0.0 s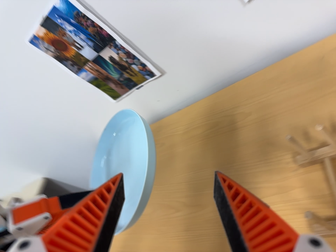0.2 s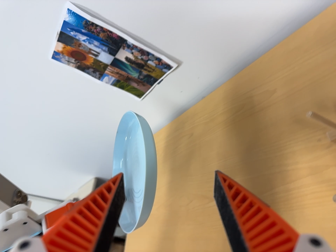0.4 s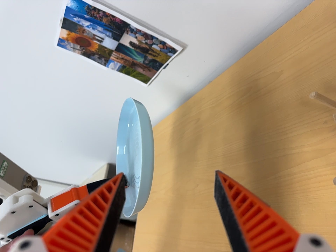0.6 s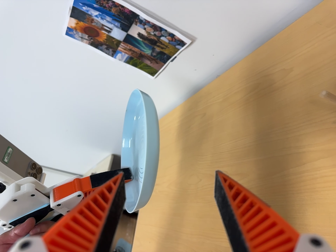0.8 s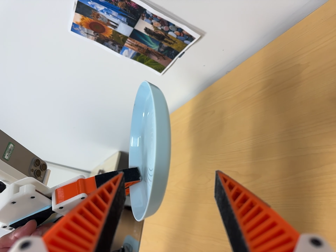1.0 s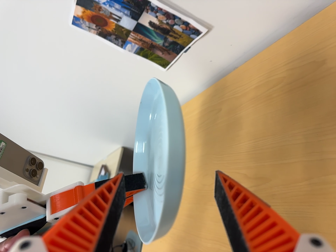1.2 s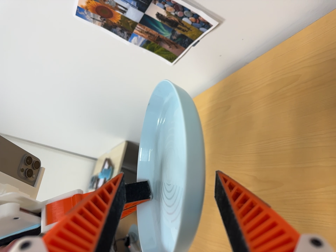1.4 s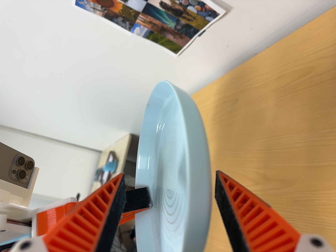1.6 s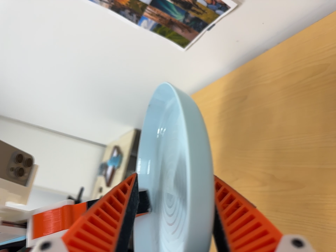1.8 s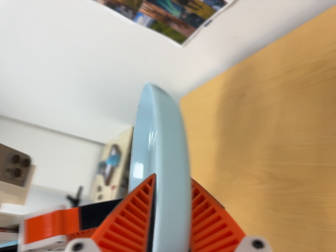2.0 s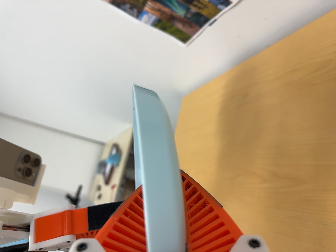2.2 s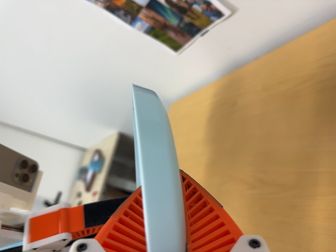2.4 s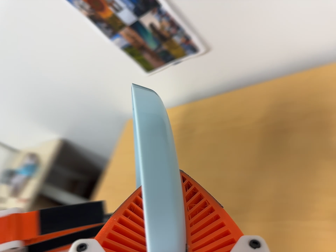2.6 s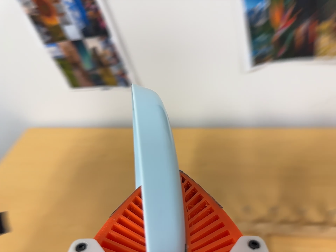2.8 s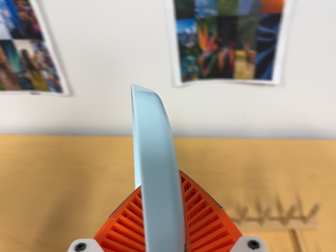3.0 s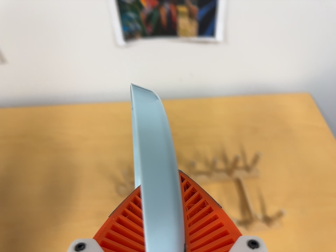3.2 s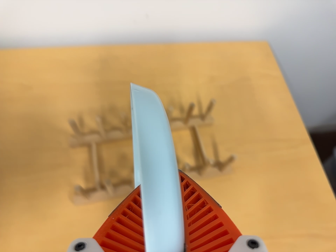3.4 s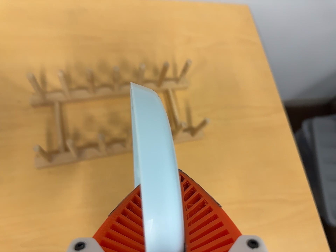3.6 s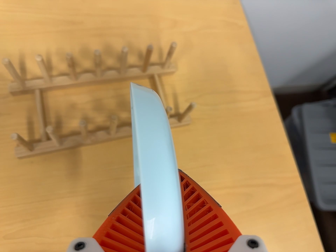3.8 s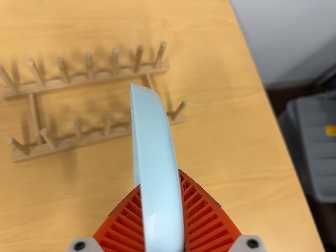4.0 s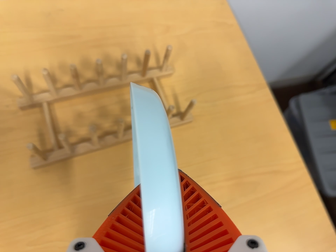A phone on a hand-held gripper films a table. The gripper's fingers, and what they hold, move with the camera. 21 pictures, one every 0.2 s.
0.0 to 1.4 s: The camera pans to its left by about 15 degrees. It travels forward, to its right and toward the top of its view, about 12 cm, so what stands in front looms larger. Its aim tips toward the bottom of its view by about 15 degrees, and the scene shifts upward.
1.4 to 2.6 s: The camera swings to its right by about 45 degrees, and the scene slides to the left. It travels to its left and backward, about 16 cm. Its aim tips toward the top of its view by about 10 degrees, and the scene shifts downward. It rolls about its line of sight by about 25 degrees, and the scene rotates clockwise.
2.6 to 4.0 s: The camera pans to its right by about 40 degrees. It travels toward the bottom of its view and to its right, about 8 cm, so close, fixed things drift upward. Its aim tips toward the bottom of its view by about 25 degrees, and the scene shifts upward. It rolls about its line of sight by about 10 degrees, and the scene rotates counterclockwise.
The film runs forward here.
